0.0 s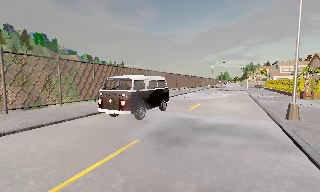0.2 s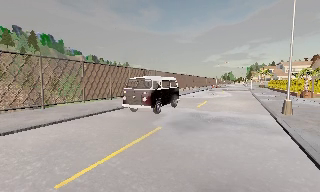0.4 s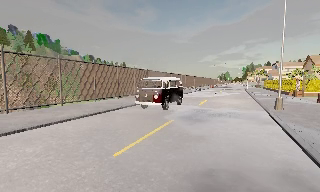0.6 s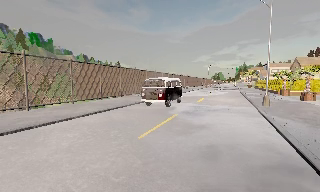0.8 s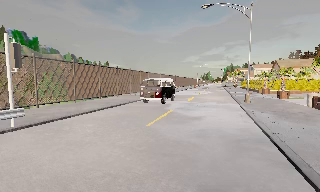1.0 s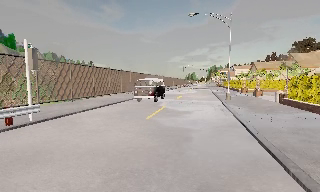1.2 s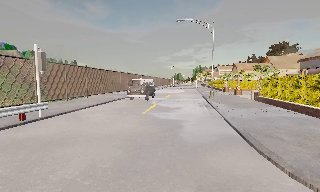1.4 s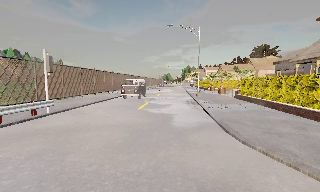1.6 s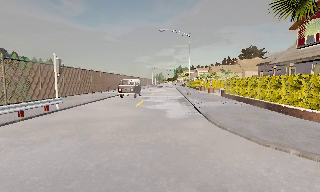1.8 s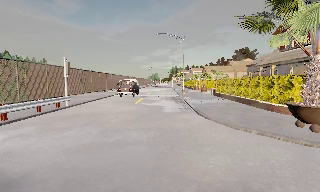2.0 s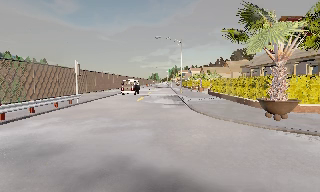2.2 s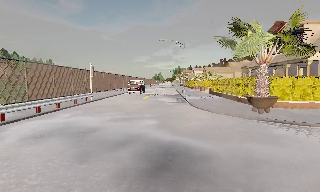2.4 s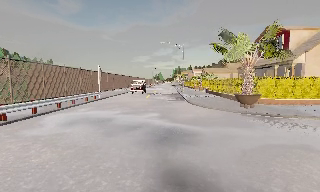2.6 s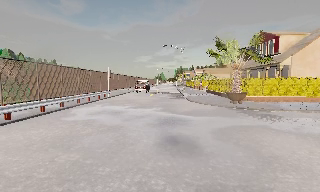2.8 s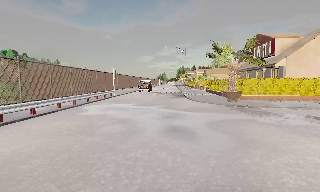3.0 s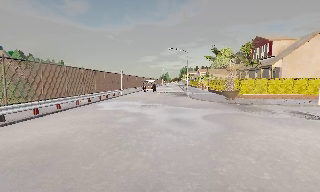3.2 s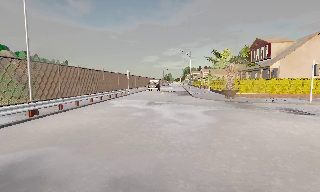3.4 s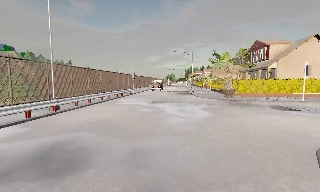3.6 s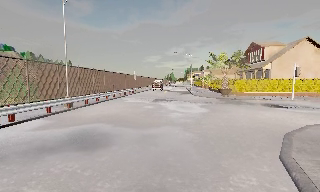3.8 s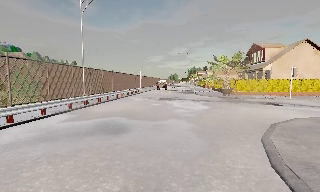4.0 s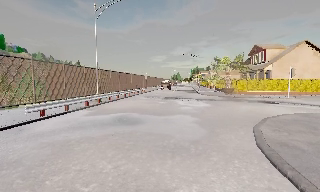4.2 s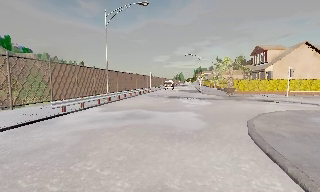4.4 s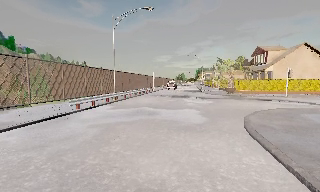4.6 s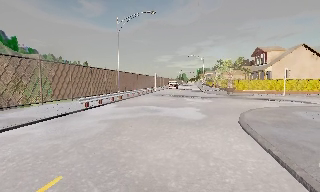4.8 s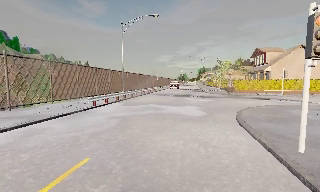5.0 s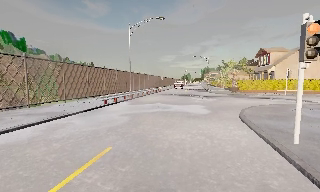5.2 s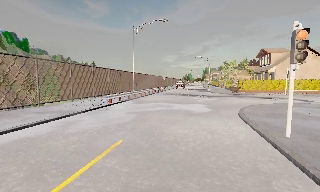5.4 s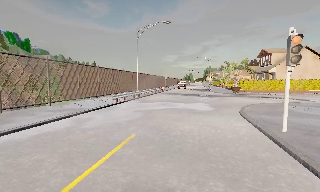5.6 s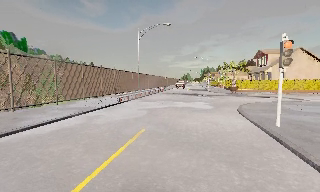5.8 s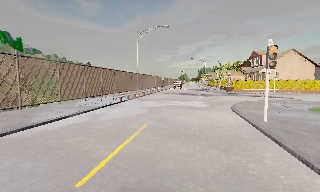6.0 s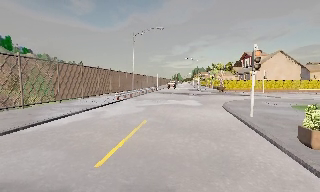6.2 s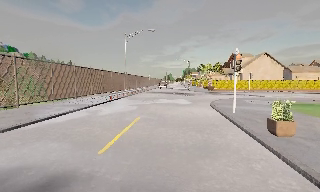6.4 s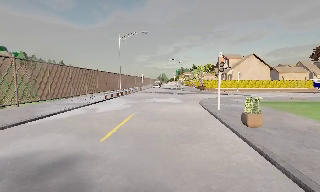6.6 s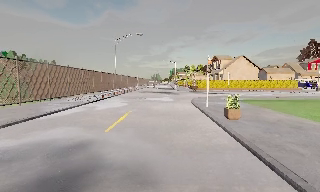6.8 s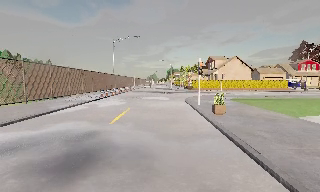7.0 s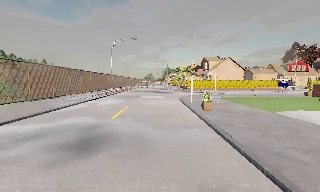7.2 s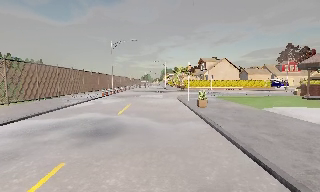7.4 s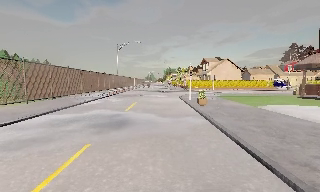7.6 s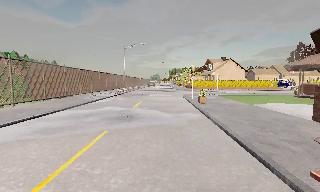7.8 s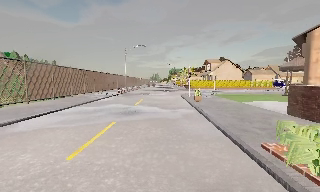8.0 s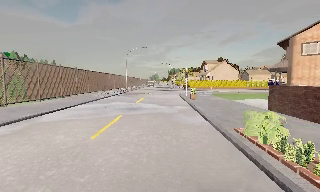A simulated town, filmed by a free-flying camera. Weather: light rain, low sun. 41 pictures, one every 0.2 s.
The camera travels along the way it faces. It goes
backward.
0.0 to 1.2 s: The camera pans to its right, which is clockwise from overhead, by about 15 degrees. It travels backward and to its left, about 8 m, so what stands in front gets smaller.
1.2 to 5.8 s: The camera travels backward, about 25 m, so what stands in front gets smaller. It loses speed.
5.8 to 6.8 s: The scene slides to the left, as the camera pans about 10 degrees to its right. It travels backward, about 4 m, so what stands in front gets smaller.
6.8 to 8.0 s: The camera travels backward, about 7 m, so what stands in front gets smaller.
The film runs backward here.
